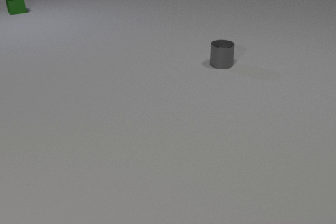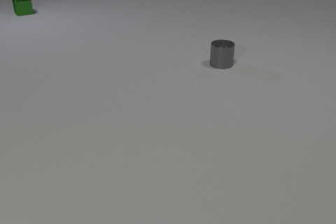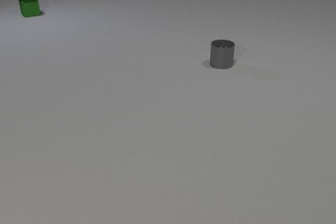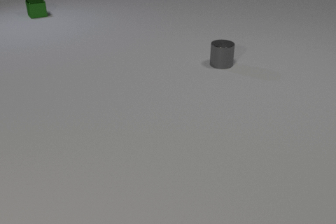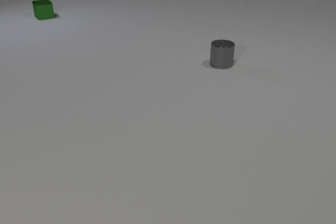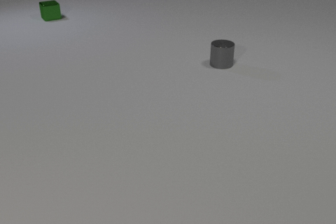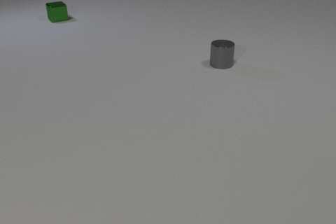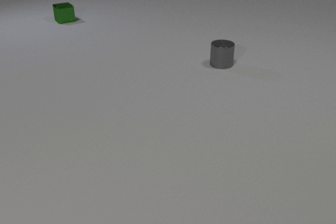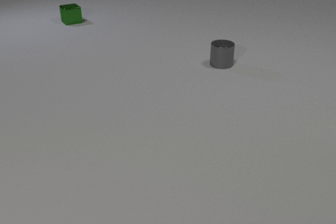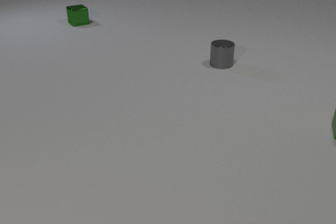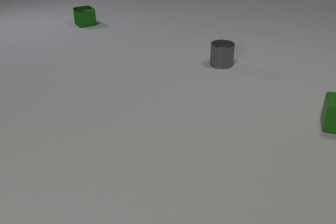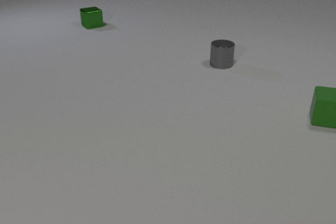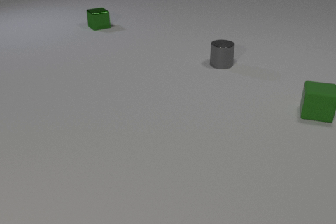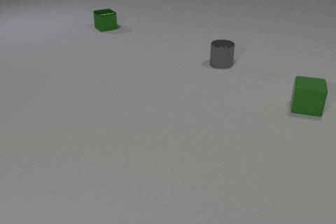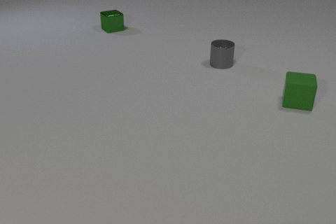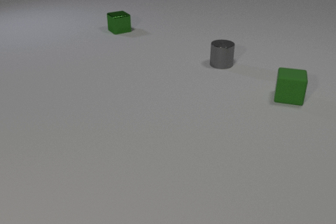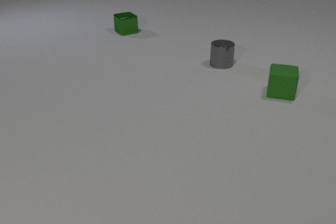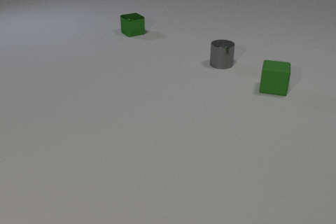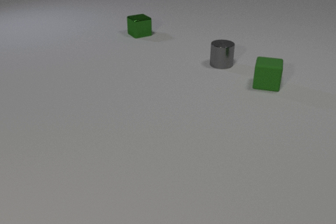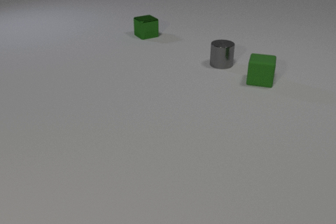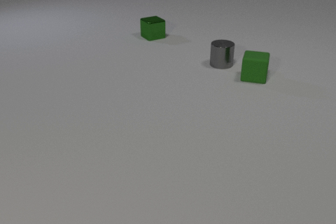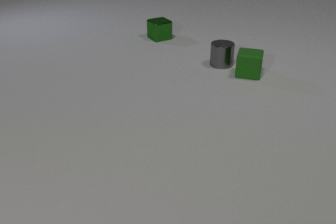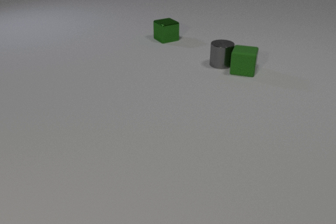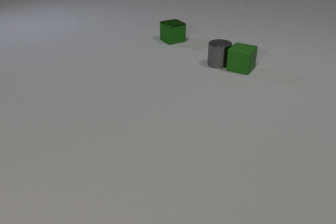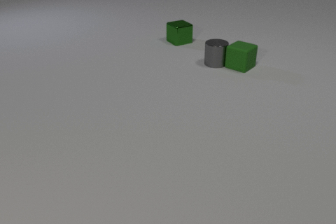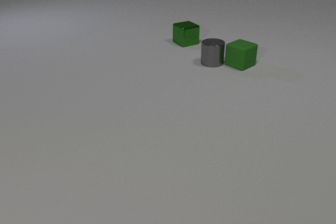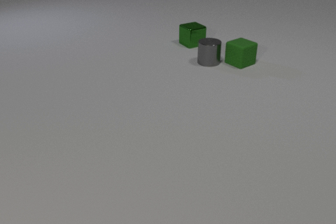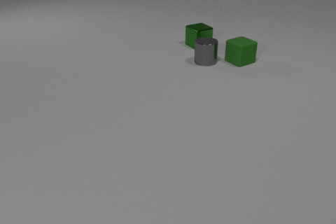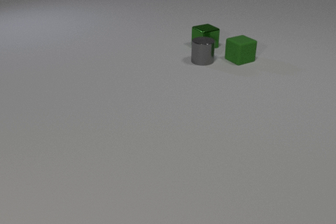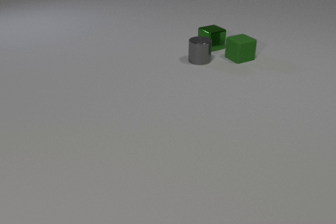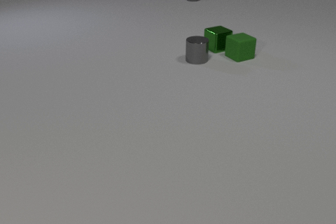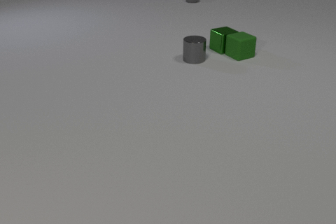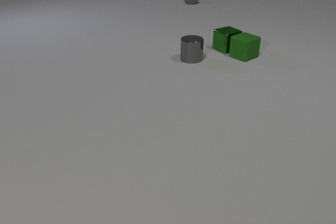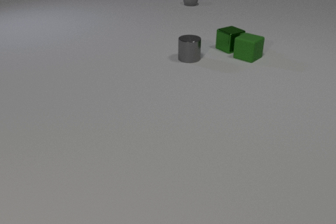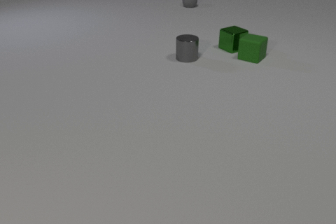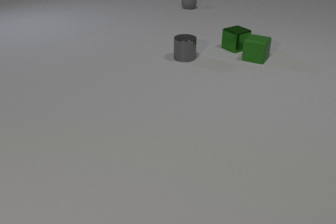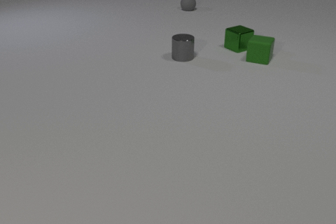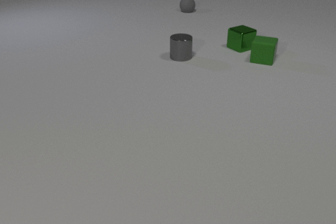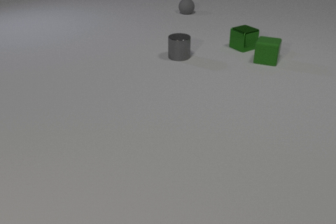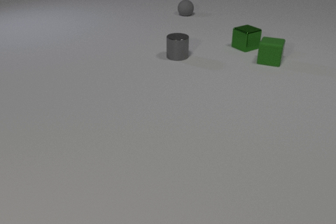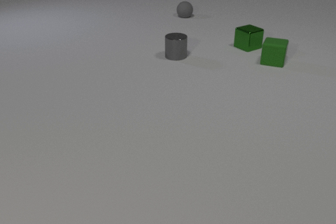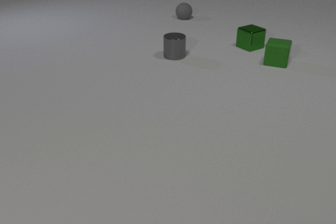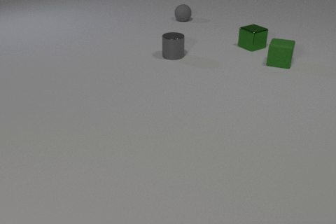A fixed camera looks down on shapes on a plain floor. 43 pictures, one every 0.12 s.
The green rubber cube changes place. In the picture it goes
away from the camera.
The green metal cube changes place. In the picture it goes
to the right.
0.00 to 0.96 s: The green metal cube slides toward the camera and to the right.
0.96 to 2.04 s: The green rubber cube comes in at the right edge, slides to the left and away from the camera. The green metal cube slides to the right and toward the camera.
2.04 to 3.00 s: The green rubber cube slides away from the camera and to the left, spins so that its near face slides to the left, clockwise seen from above. The gray metal cylinder slides to the left. The green metal cube slides to the right and toward the camera. The green rubber cube and the gray metal cylinder collide.
3.00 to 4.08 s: The green rubber cube slides away from the camera and to the right. The gray metal cylinder slides to the left. The gray rubber sphere comes in at the top edge, rolls toward the camera. The green metal cube slides to the right. The green rubber cube and the green metal cube collide.
4.08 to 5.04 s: The green rubber cube slides to the right. The gray metal cylinder slides to the left and away from the camera. The gray rubber sphere rolls toward the camera. The green metal cube slides to the right and away from the camera.
How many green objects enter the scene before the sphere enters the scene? 1.
How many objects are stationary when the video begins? 1.
What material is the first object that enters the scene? rubber.
